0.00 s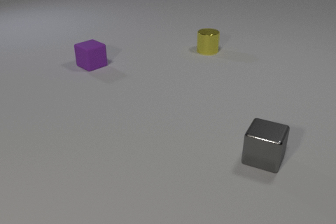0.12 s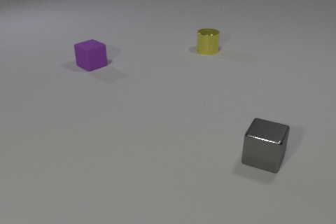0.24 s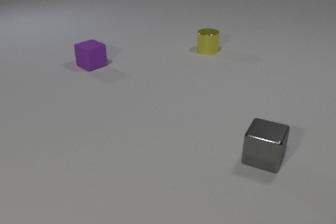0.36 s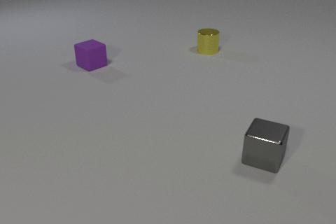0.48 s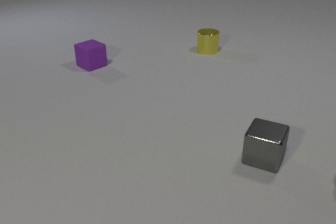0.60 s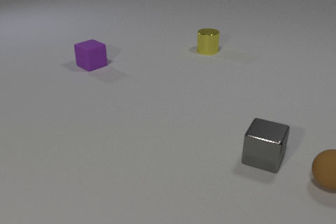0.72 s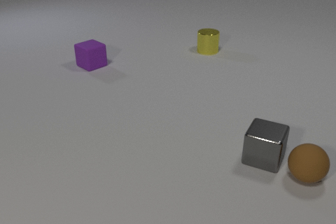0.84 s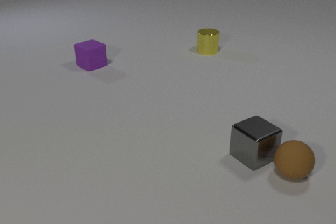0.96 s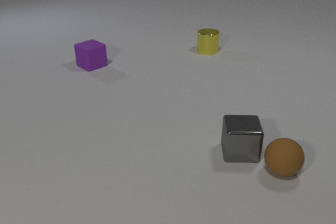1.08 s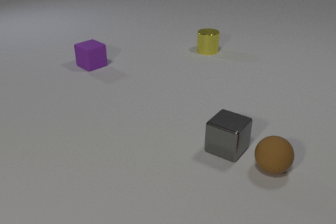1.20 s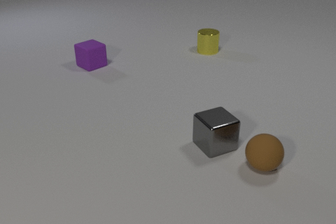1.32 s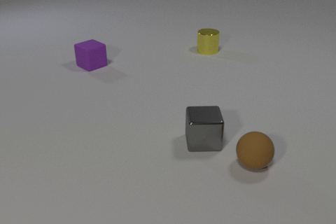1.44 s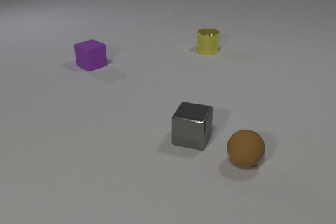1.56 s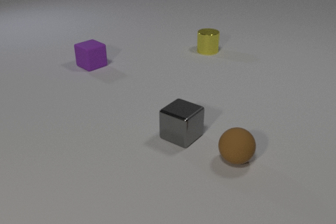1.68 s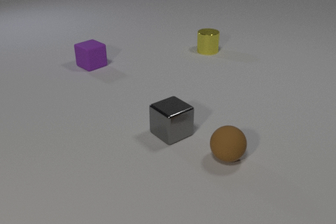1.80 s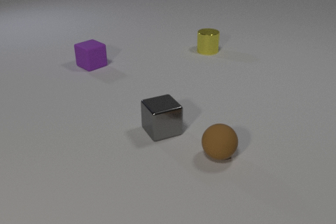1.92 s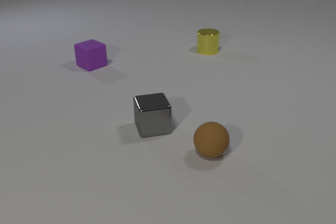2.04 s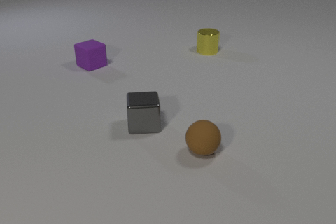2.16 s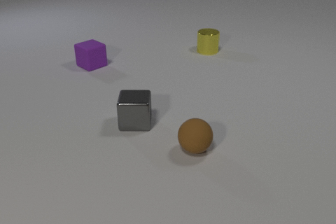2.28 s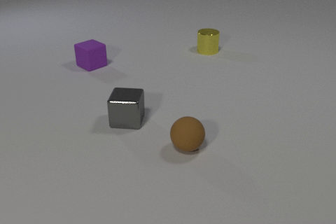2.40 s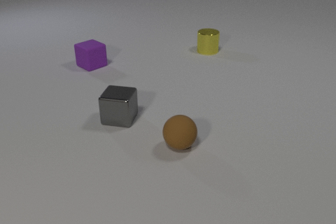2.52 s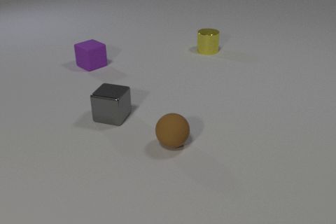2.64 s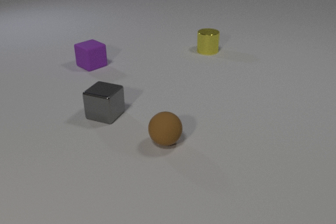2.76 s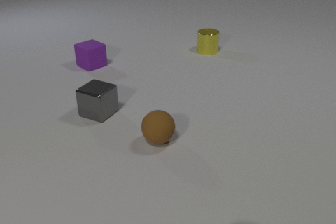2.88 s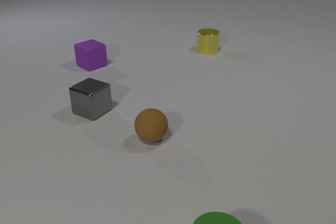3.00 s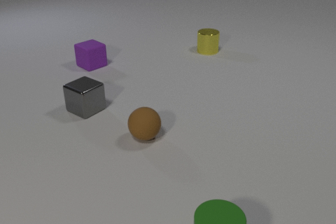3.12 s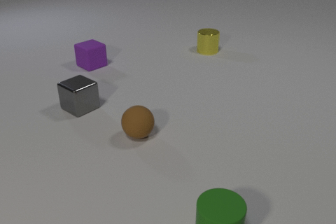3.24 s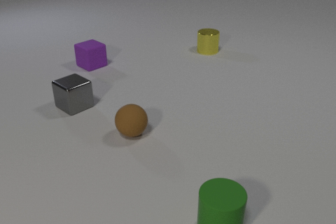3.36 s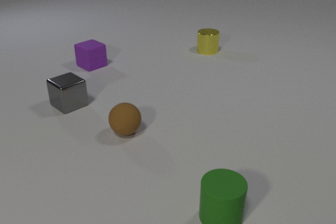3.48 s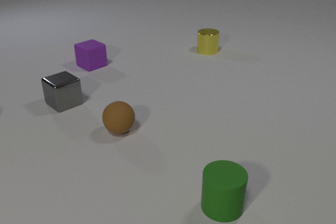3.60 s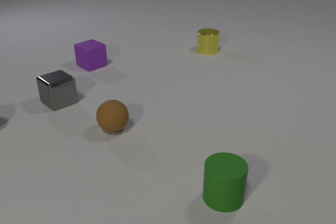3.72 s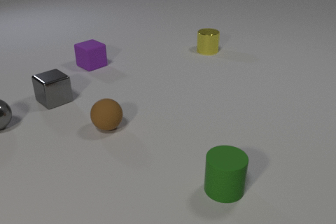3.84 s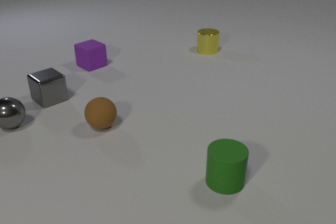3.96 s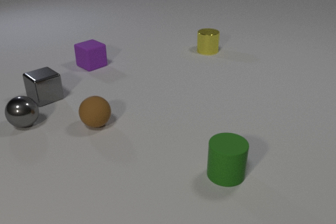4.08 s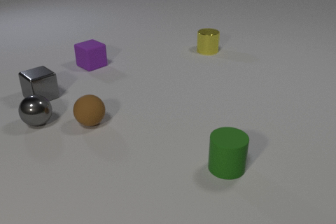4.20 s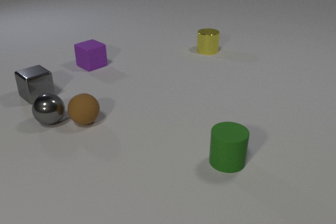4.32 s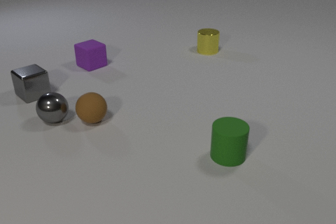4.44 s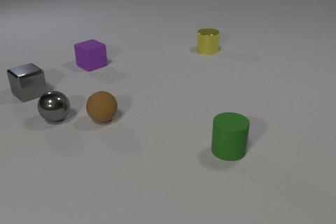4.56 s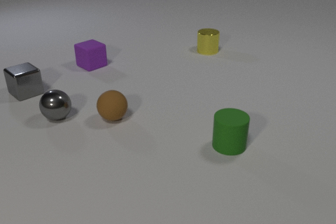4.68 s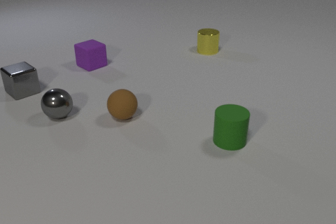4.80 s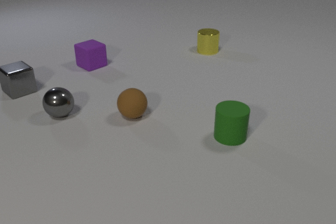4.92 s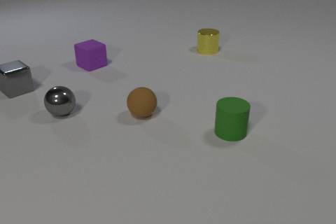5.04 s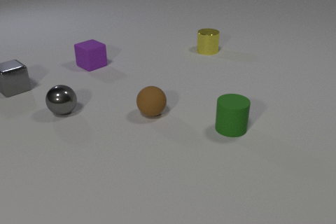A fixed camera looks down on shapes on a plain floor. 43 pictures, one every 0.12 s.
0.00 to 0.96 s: The brown rubber sphere comes in at the right edge, rolls to the left. The gray metal cube slides to the left. The brown rubber sphere and the gray metal cube collide.
0.96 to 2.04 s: The brown rubber sphere rolls to the left. The gray metal cube slides to the left and away from the camera.
2.04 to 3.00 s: The brown rubber sphere rolls to the left and away from the camera. The gray metal cube slides to the left and away from the camera. The green rubber cylinder comes in at the bottom edge, slides away from the camera.
3.00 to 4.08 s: The brown rubber sphere rolls to the left and away from the camera. The gray metal cube slides to the left and away from the camera. The gray metal sphere comes in at the left edge, rolls to the right. The green rubber cylinder slides away from the camera.
4.08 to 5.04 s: The brown rubber sphere rolls to the right. The gray metal cube slides away from the camera and to the left. The gray metal sphere rolls to the right and away from the camera. The green rubber cylinder slides away from the camera. The brown rubber sphere and the gray metal sphere collide.
What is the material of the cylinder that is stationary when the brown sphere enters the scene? metal.
What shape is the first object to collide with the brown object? cube.
How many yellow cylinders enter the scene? 0.
